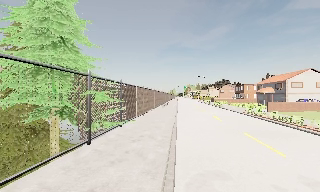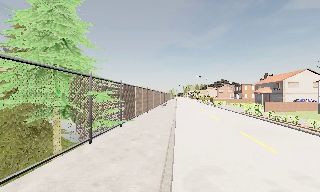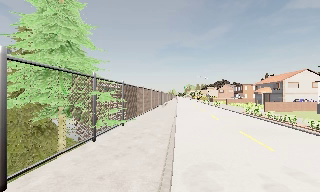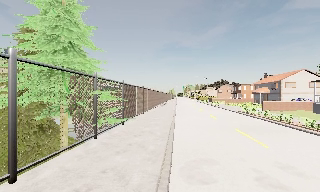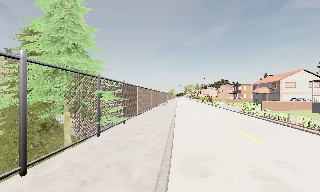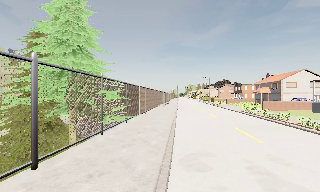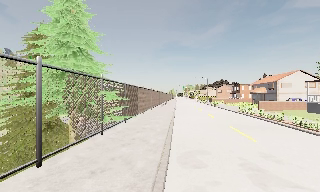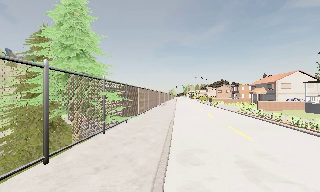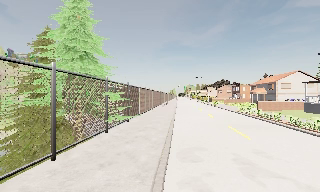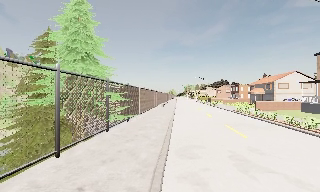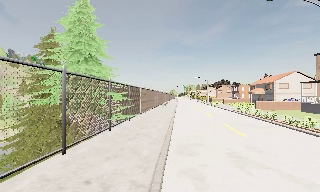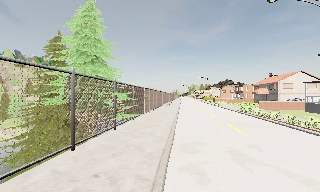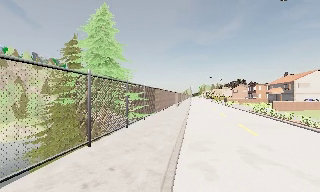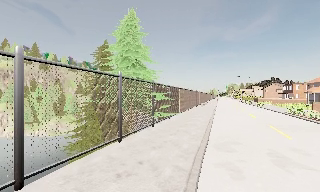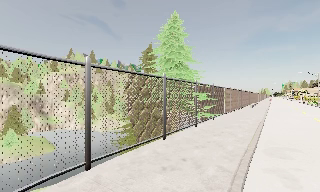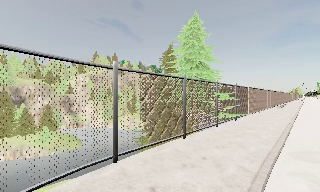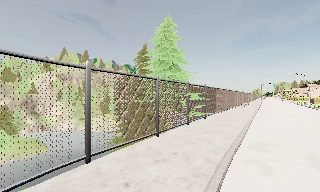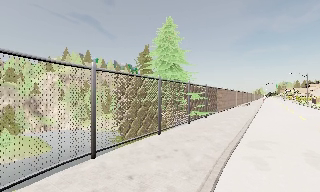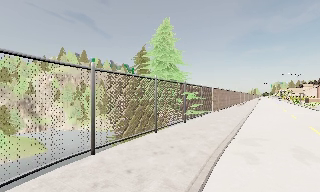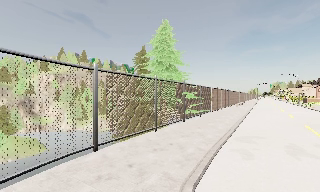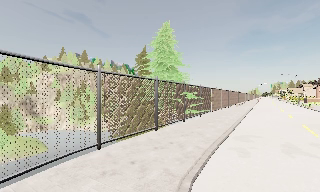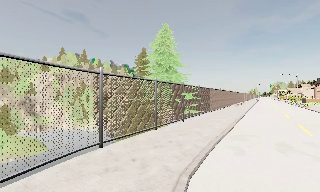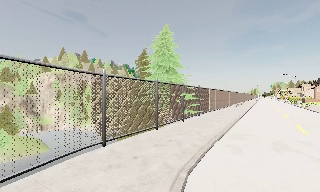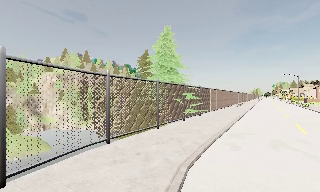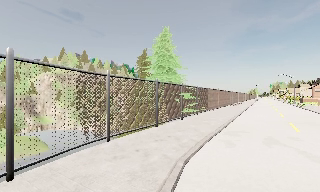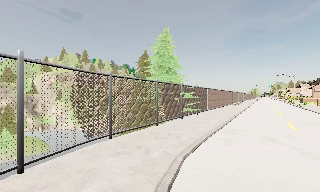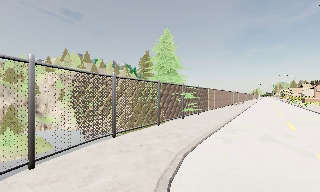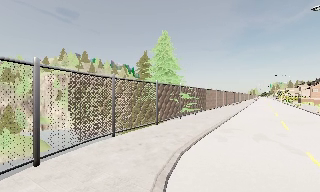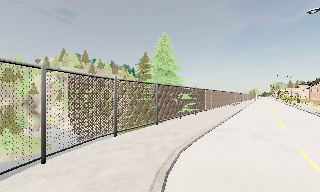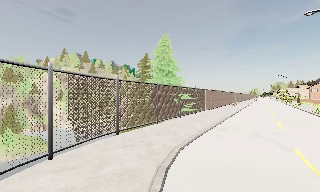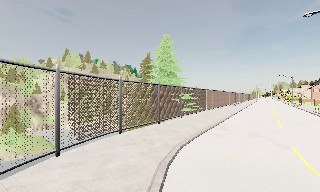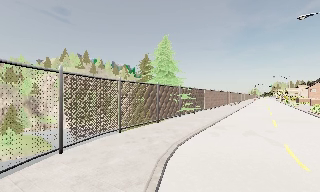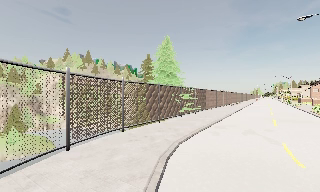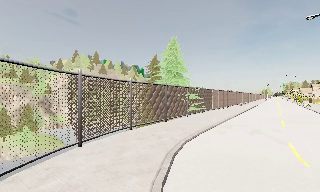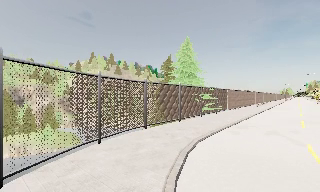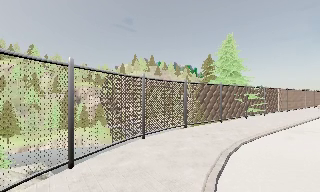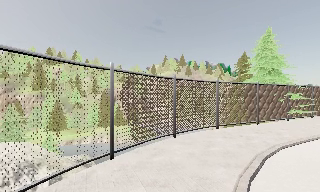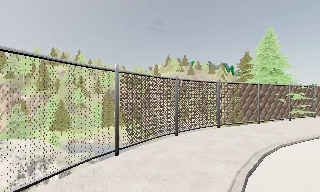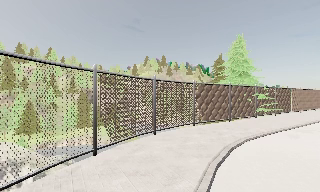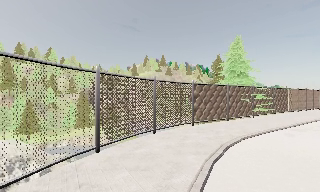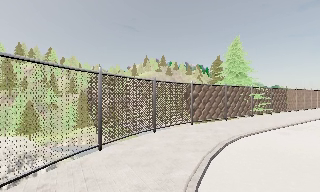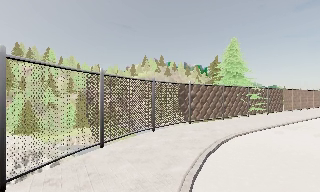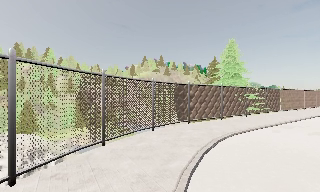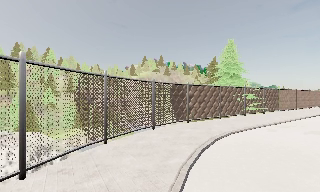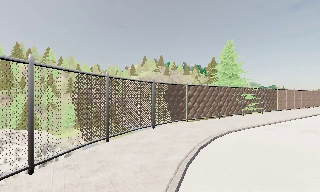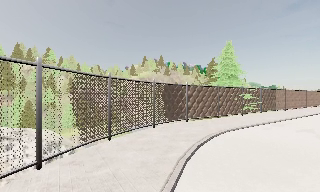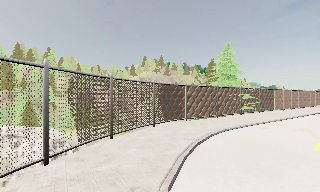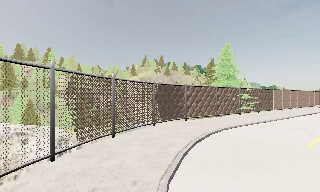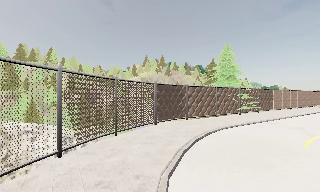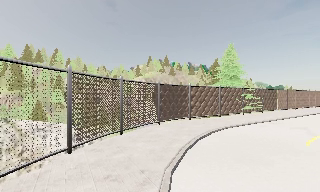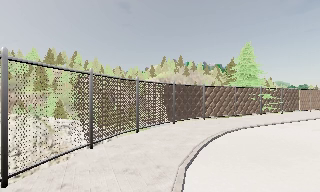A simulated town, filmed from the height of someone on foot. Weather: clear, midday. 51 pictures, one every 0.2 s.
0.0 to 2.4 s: The camera travels backward, about 3.5 m, so what stands in front gets smaller.
2.4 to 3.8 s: The scene slides to the right, as the camera pans about 20 degrees to its left. It travels backward, about 2 m, so what stands in front gets smaller.
3.8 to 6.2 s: The camera travels backward, about 3.5 m, so what stands in front gets smaller.
6.2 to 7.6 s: The camera swings to its left by about 25 degrees, and the scene slides to the right. It travels backward, about 2 m, so what stands in front gets smaller.
7.6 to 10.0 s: The camera travels backward, about 3.5 m, so what stands in front gets smaller.
The film runs backward here.
